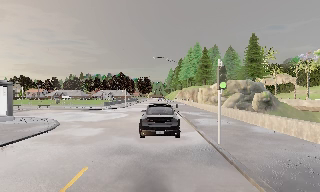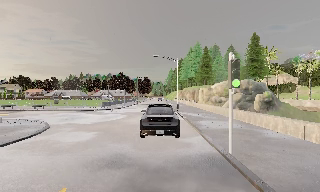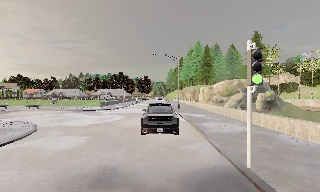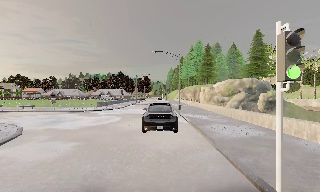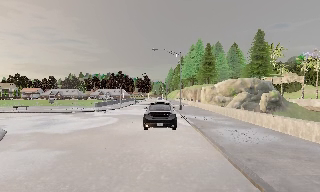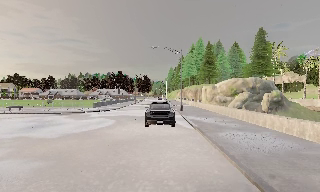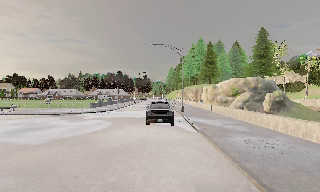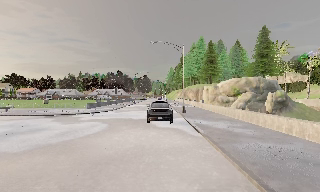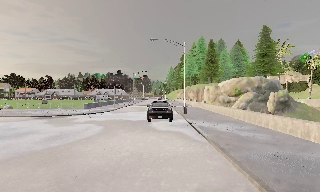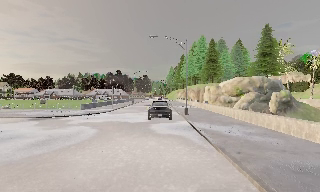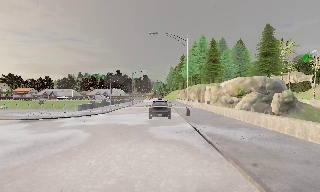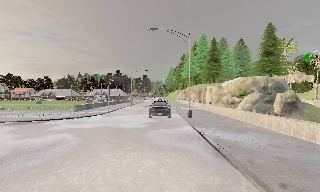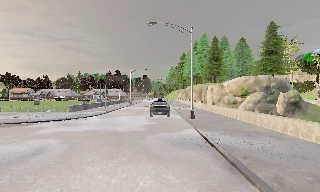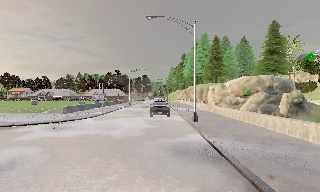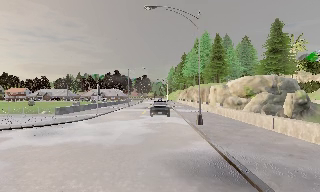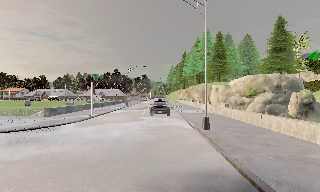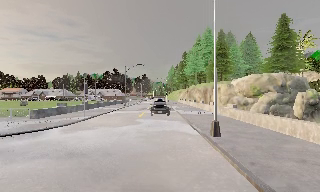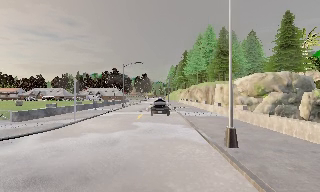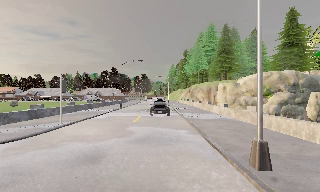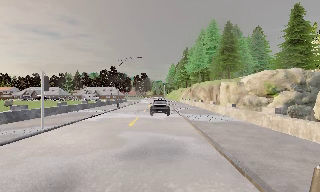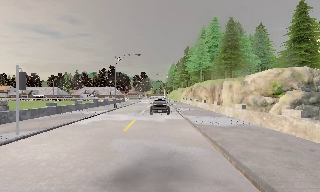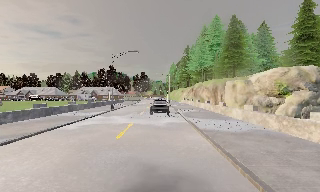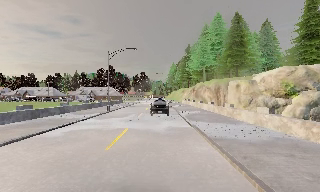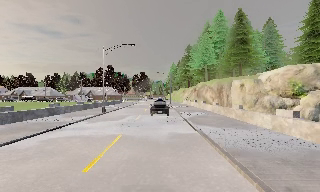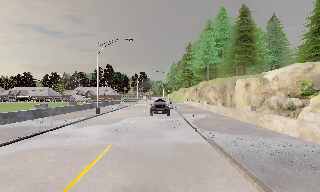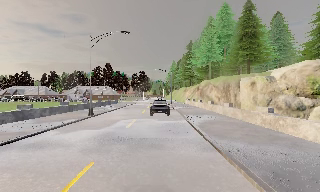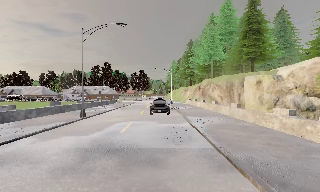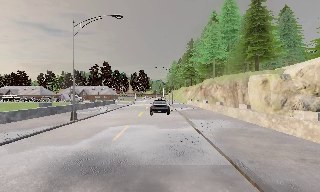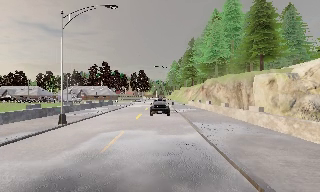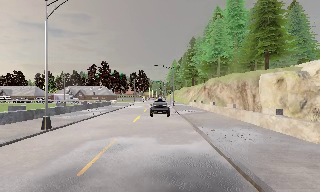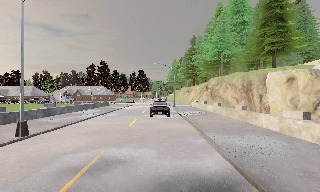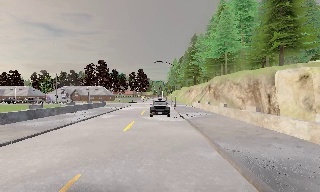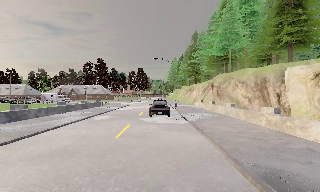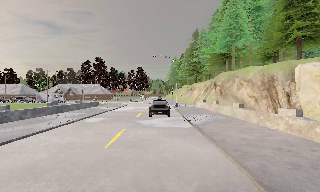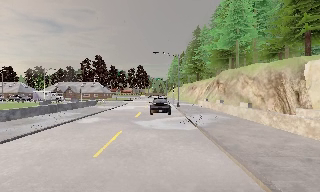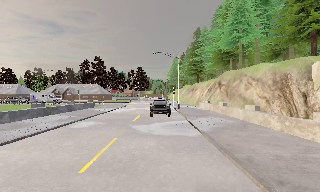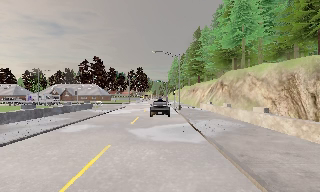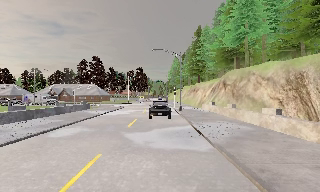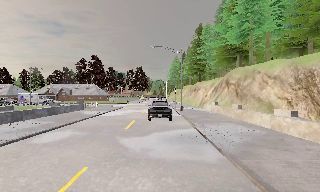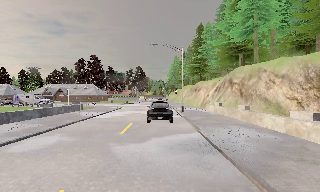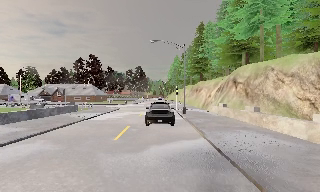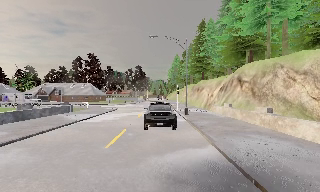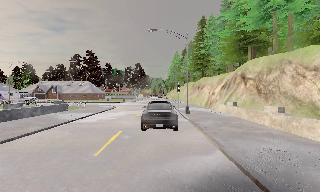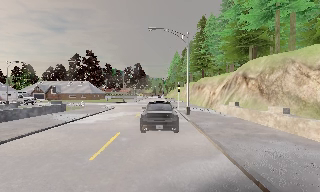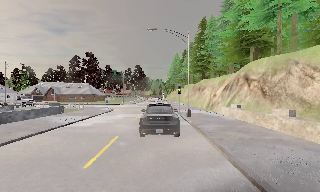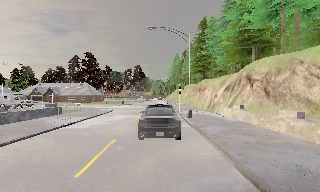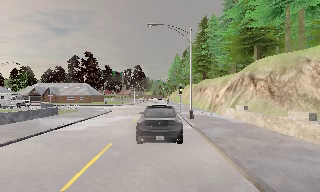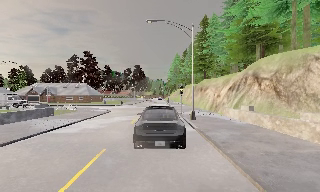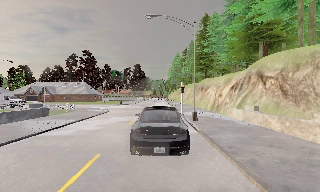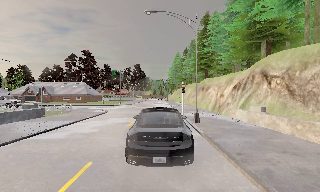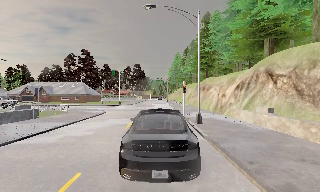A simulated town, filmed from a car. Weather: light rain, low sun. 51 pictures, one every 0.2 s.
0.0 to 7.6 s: The camera travels forward, about 50 m, so what stands in front looms larger.
7.6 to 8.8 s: The camera travels forward, about 5 m, so what stands in front looms larger. It loses speed.
8.8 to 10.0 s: The camera travels forward, about 3.5 m, so what stands in front looms larger.
The film runs forward here.
